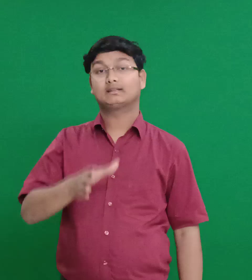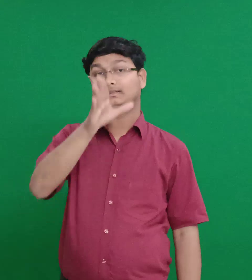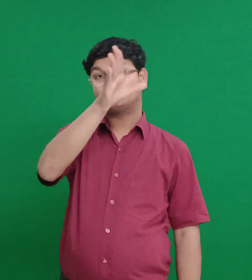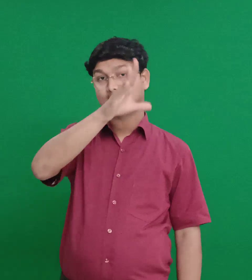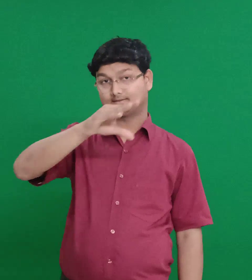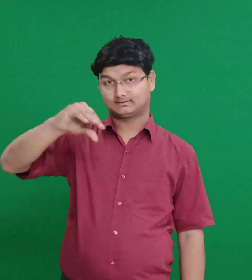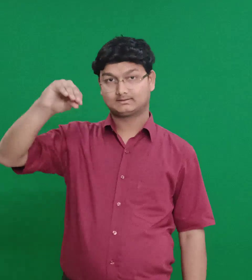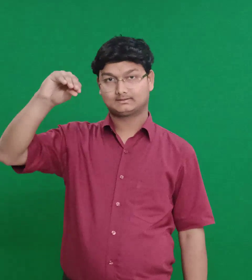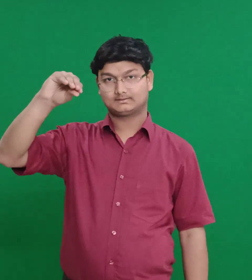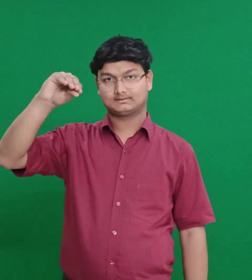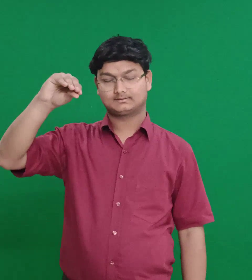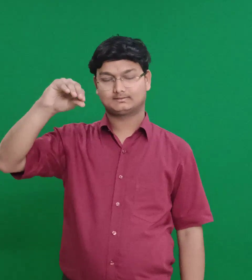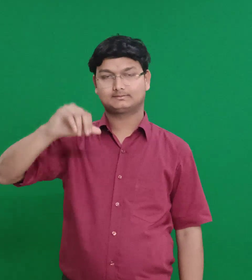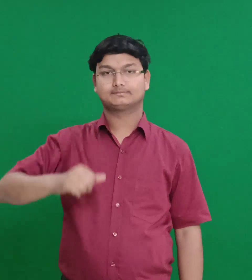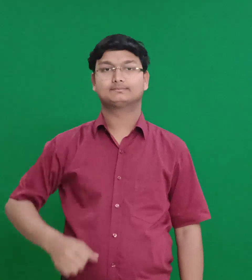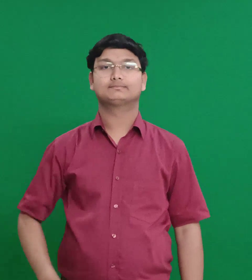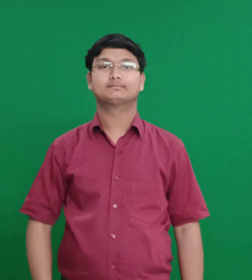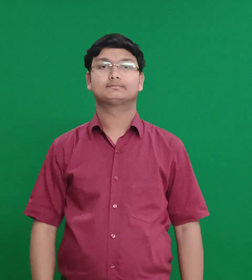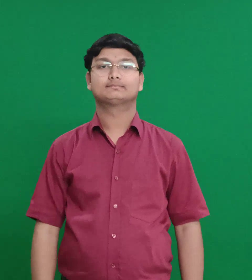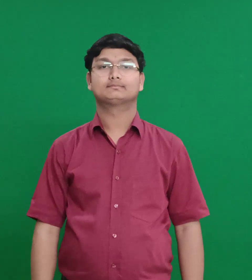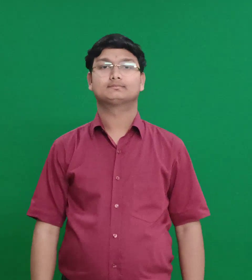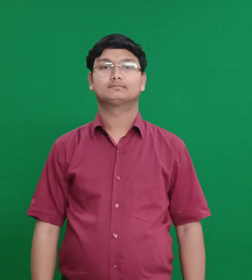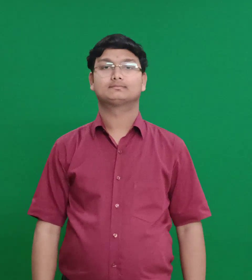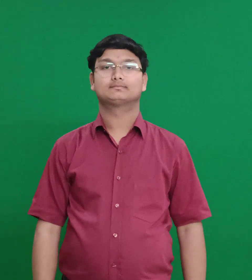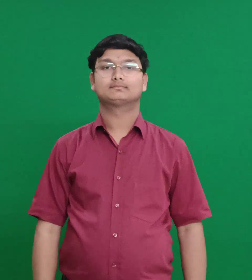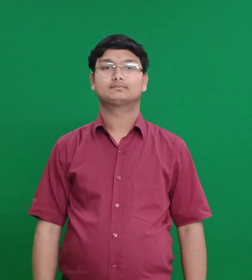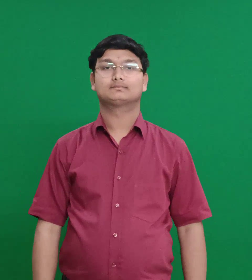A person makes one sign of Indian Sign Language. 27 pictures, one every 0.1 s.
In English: cilicia
